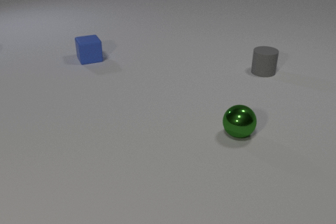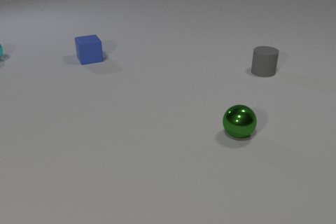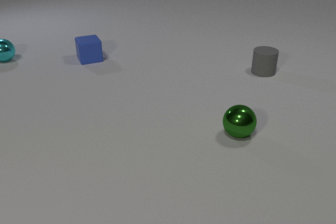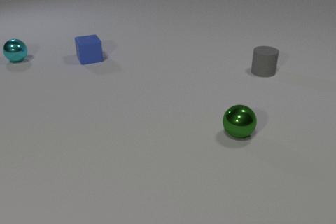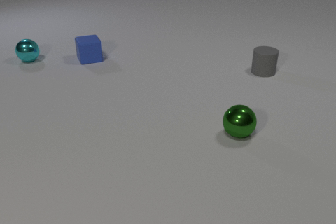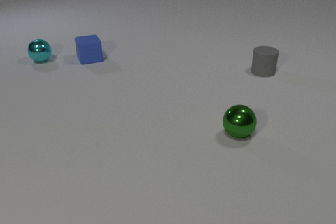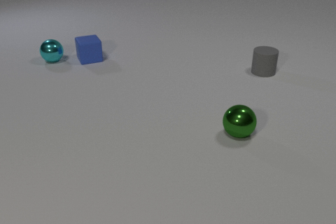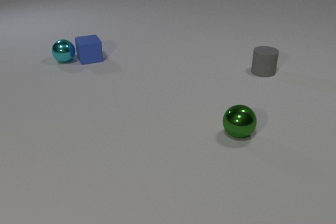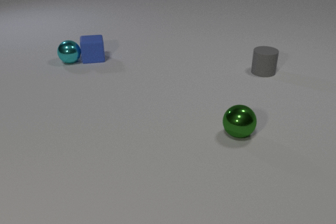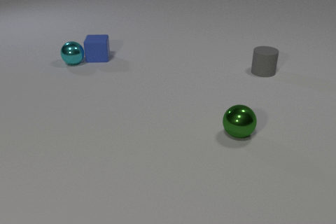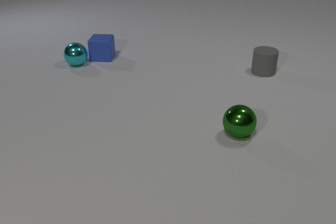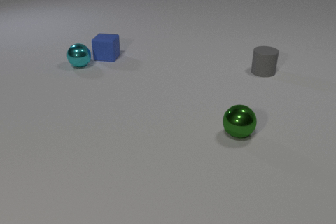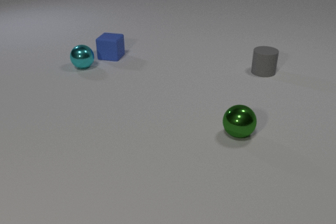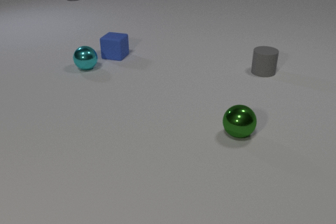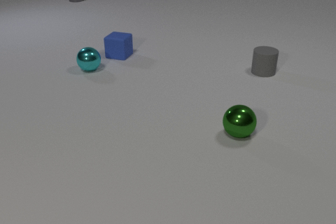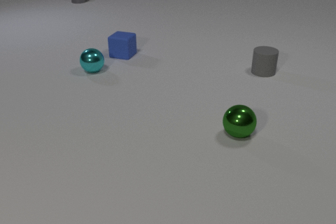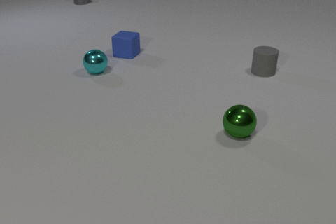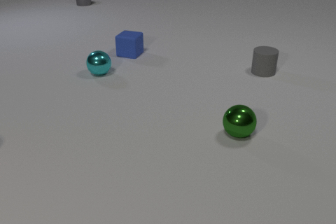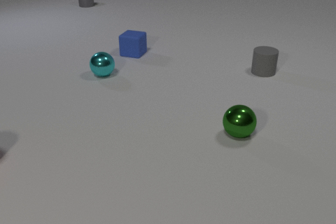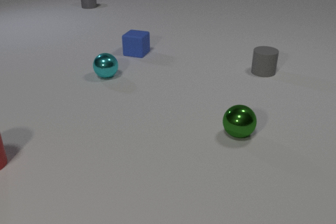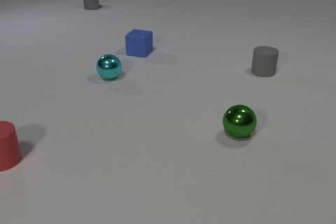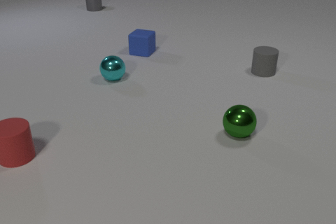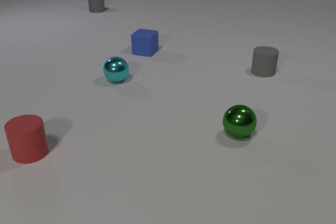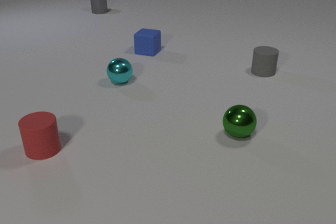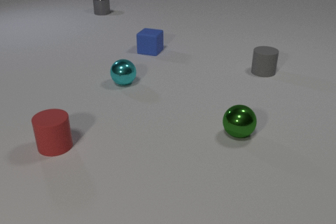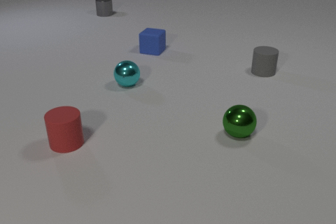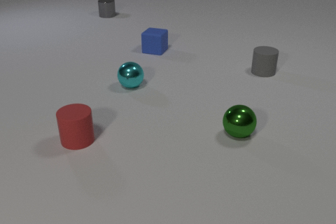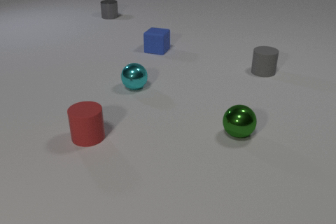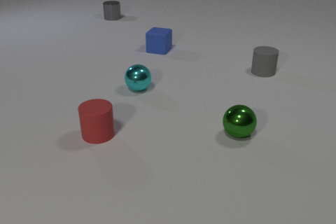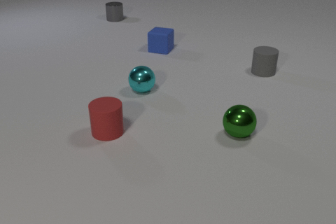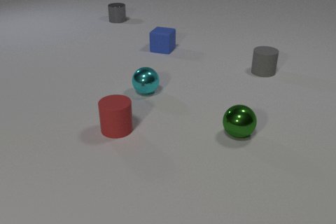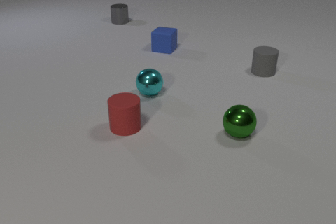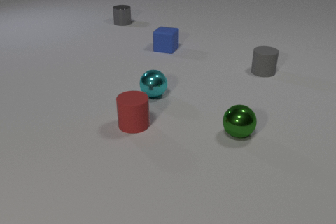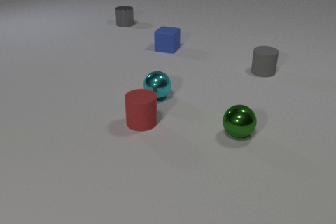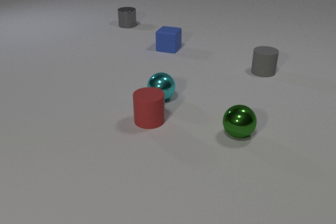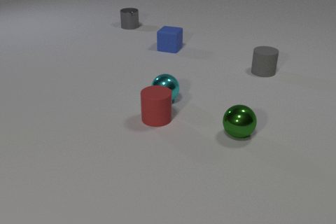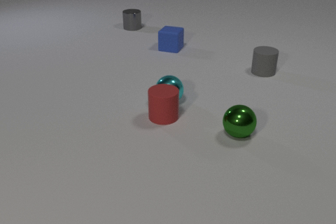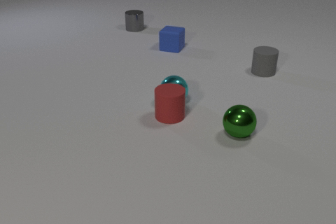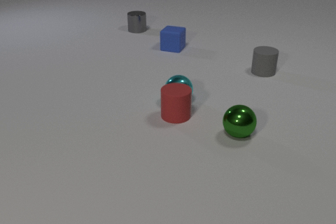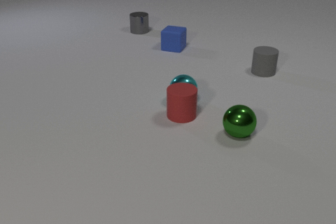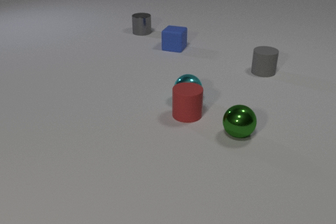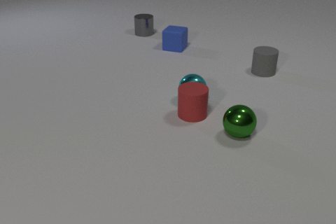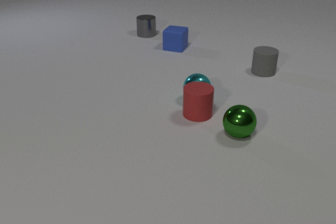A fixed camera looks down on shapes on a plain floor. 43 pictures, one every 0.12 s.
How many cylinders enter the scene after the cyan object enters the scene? 2.
What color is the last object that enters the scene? red.
How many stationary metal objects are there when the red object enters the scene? 1.
0.00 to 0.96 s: The cyan metal sphere comes in at the left edge, rolls to the right and toward the camera. The cyan metal sphere and the blue rubber cube collide.
0.96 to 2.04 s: The cyan metal sphere rolls toward the camera and to the right. The blue rubber cube slides to the right, spins so that its near face slides to the left, clockwise seen from above. The gray metal cylinder comes in at the top edge, slides toward the camera and to the right.
2.04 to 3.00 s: The cyan metal sphere rolls toward the camera and to the right. The blue rubber cube slides to the right. The gray metal cylinder slides toward the camera and to the right. The red rubber cylinder comes in at the left edge, slides to the right.
3.00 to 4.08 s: The cyan metal sphere rolls to the right and toward the camera. The blue rubber cube slides to the right. The gray metal cylinder slides toward the camera and to the right. The red rubber cylinder slides to the right.
4.08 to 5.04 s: The cyan metal sphere rolls to the right. The blue rubber cube slides to the right. The gray metal cylinder slides toward the camera and to the right. The red rubber cylinder slides to the right. The cyan metal sphere and the red rubber cylinder collide.
